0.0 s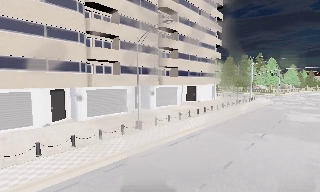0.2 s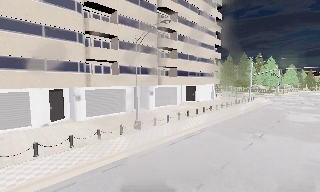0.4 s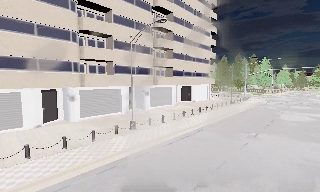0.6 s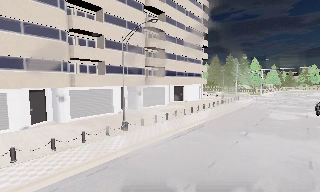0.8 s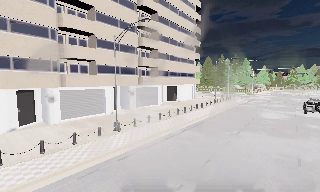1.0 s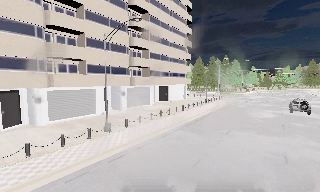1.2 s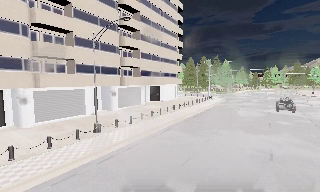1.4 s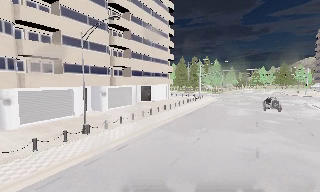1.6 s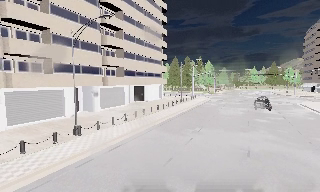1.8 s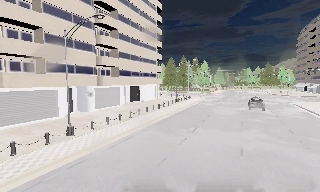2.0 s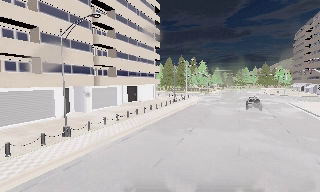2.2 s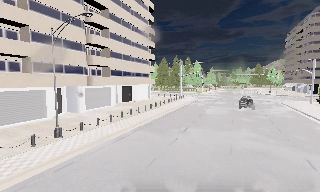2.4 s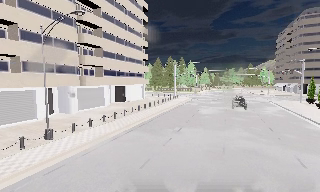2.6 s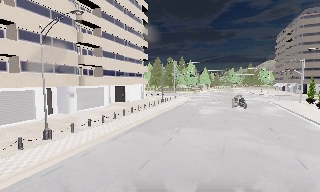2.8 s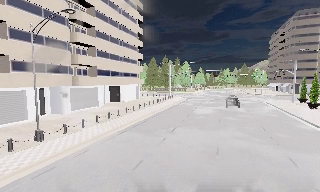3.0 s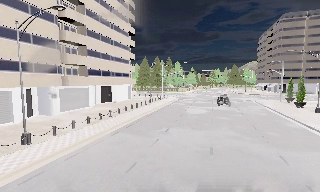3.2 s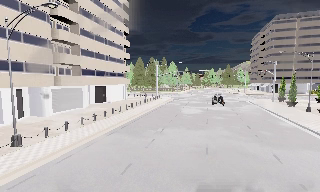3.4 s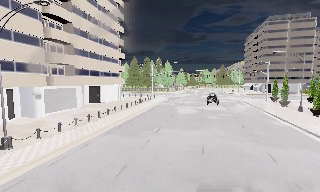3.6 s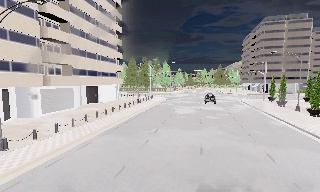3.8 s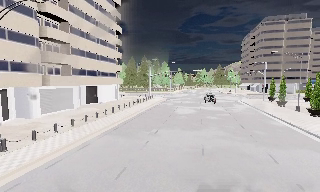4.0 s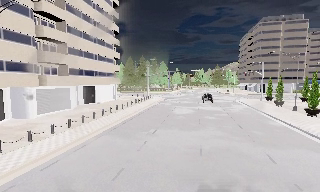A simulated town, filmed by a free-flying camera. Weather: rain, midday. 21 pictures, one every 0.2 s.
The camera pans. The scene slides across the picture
to the left.
The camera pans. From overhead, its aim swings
clockwise.
0.0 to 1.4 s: The scene slides to the left, as the camera pans about 15 degrees to its right. It travels to its right, about 0.5 m, so close, fixed things drift to the left.
1.4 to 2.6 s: The camera shifts only a little, or ends up much as it began.
2.6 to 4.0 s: The camera travels forward, about 0.5 m, so what stands in front looms larger.
The film runs forward here.
